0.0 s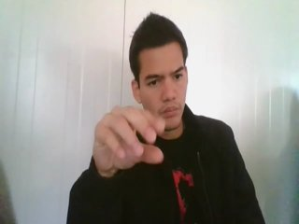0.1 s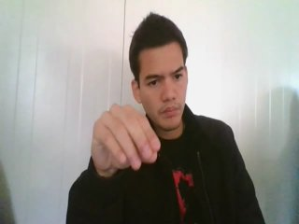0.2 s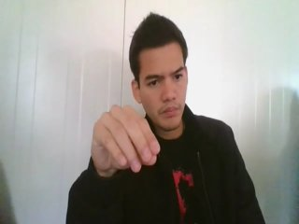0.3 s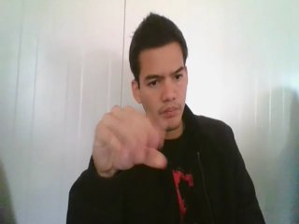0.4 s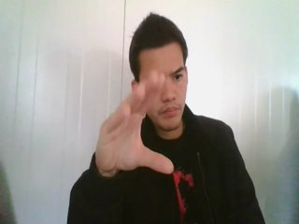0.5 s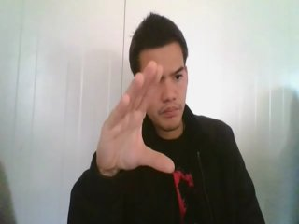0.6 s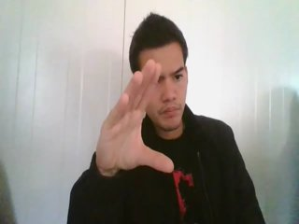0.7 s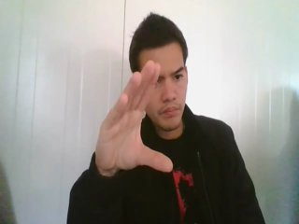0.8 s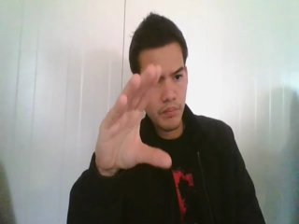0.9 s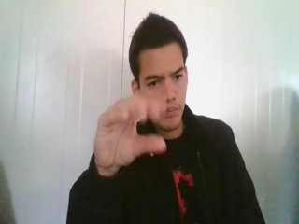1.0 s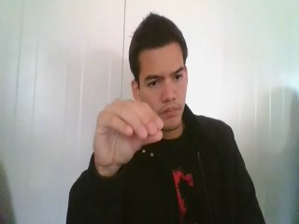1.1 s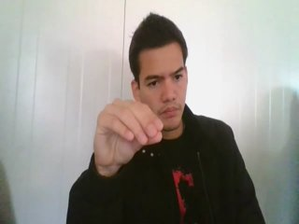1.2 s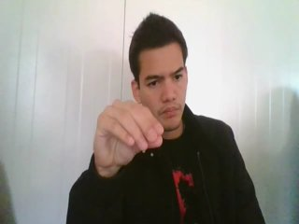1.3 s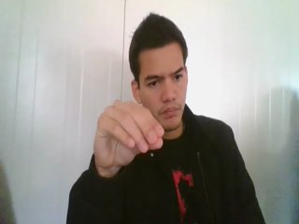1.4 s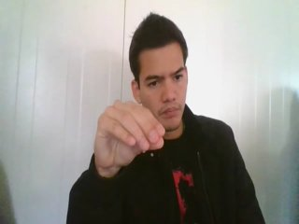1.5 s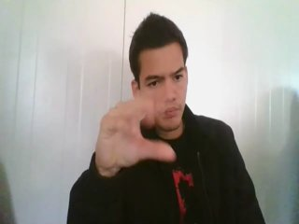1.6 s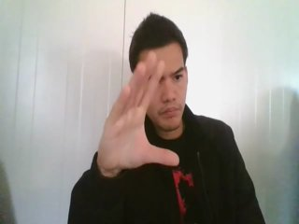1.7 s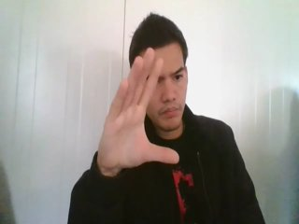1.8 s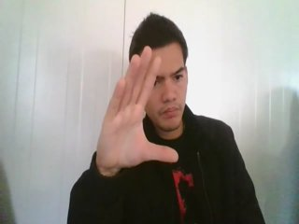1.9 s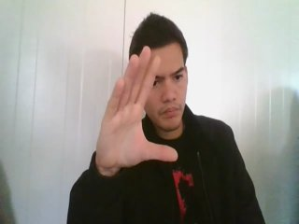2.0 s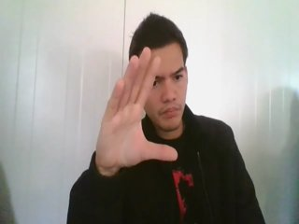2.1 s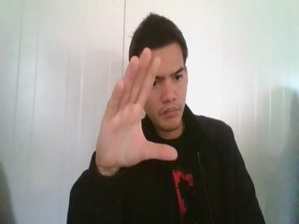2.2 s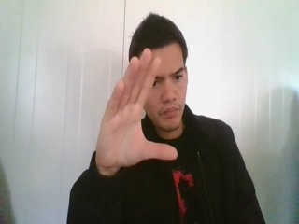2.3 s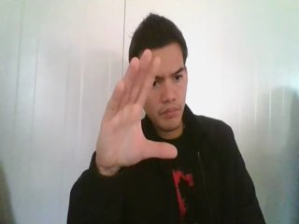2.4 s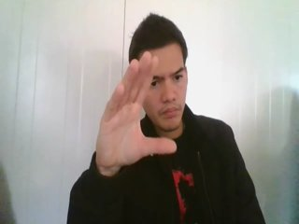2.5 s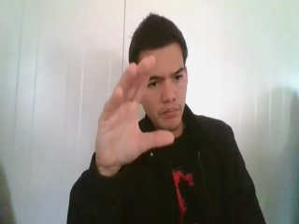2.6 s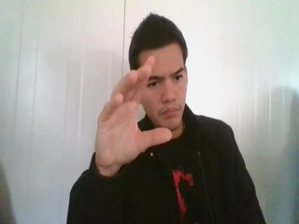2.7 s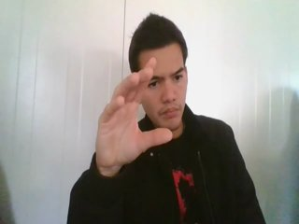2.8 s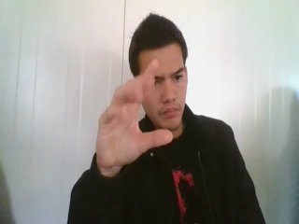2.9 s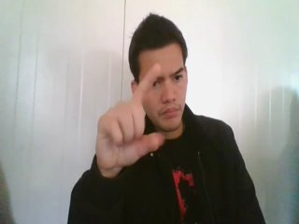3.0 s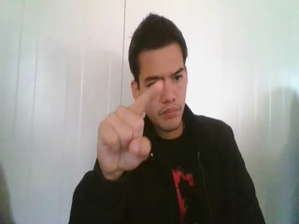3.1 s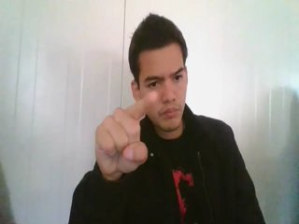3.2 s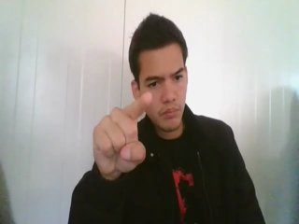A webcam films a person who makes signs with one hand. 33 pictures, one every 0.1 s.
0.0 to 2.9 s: Open twice.
